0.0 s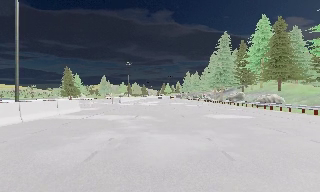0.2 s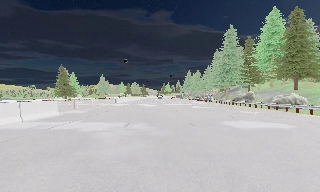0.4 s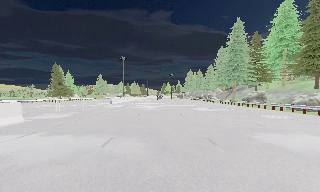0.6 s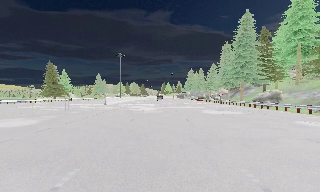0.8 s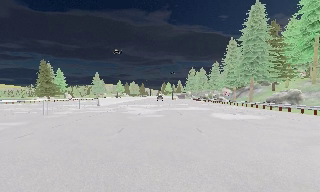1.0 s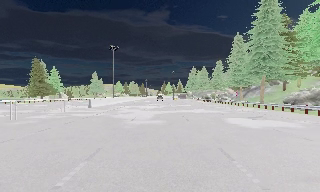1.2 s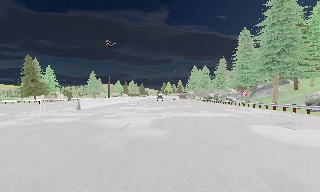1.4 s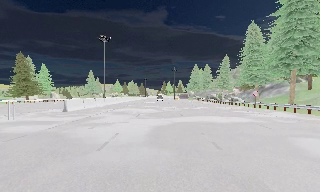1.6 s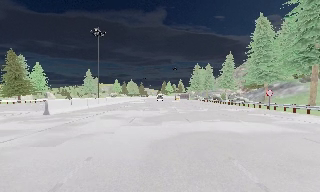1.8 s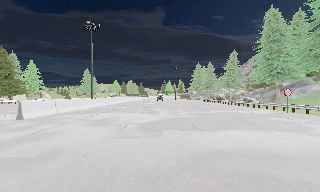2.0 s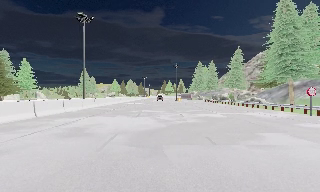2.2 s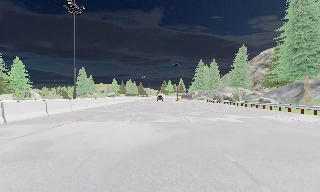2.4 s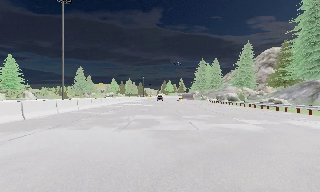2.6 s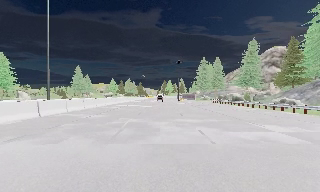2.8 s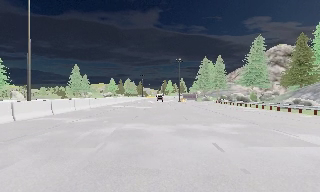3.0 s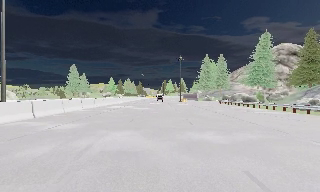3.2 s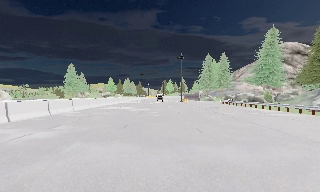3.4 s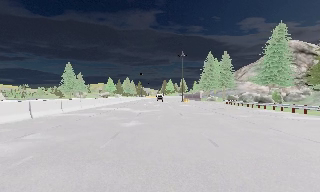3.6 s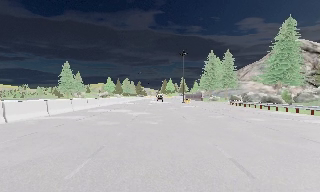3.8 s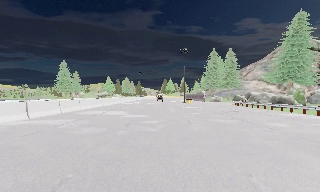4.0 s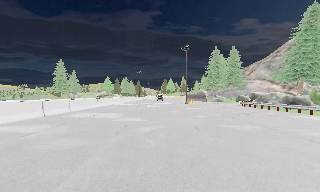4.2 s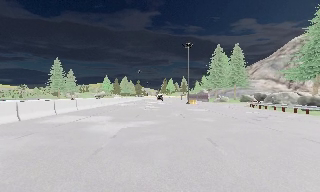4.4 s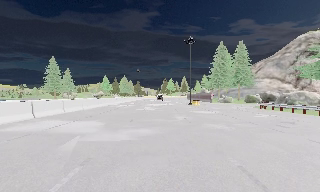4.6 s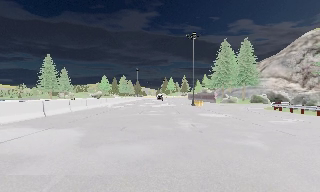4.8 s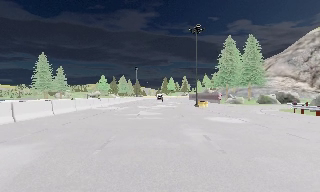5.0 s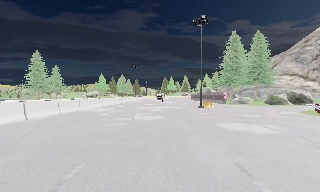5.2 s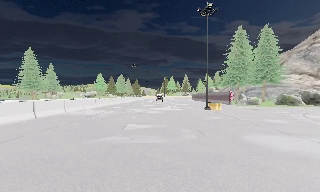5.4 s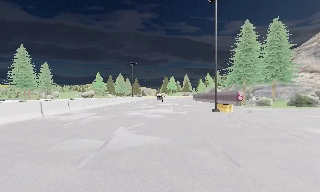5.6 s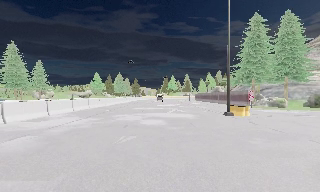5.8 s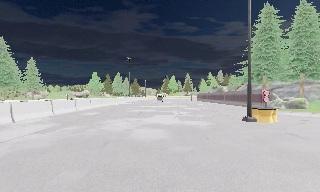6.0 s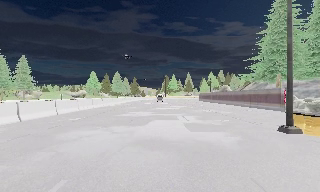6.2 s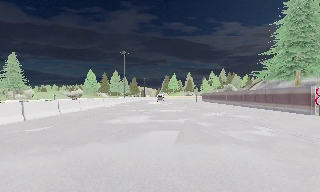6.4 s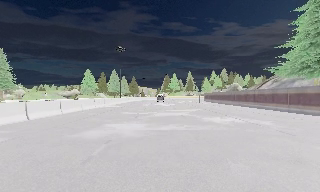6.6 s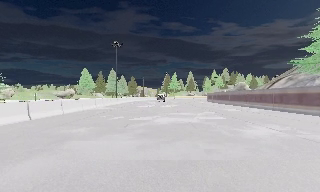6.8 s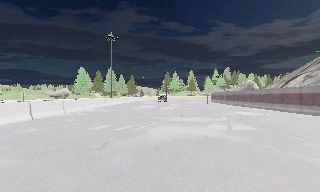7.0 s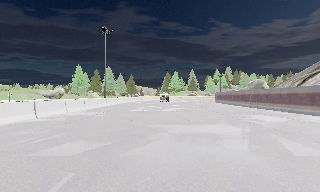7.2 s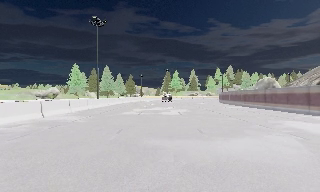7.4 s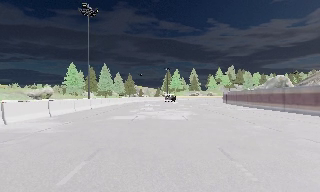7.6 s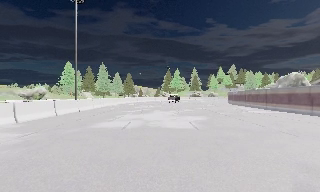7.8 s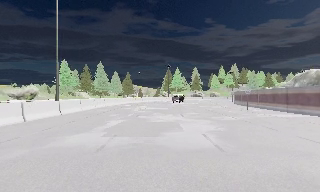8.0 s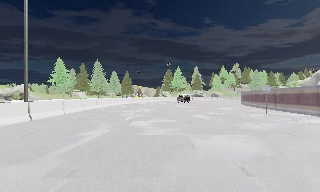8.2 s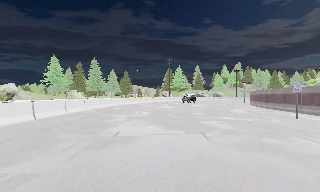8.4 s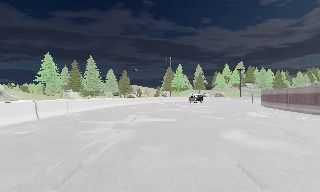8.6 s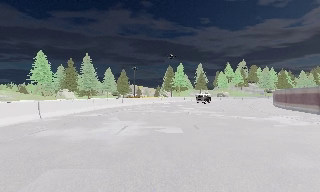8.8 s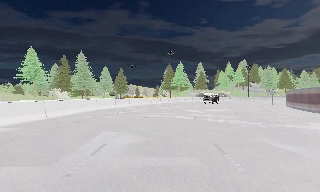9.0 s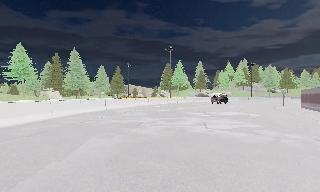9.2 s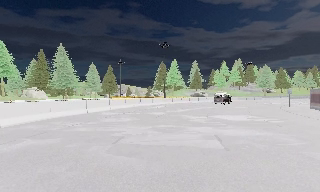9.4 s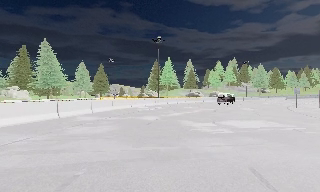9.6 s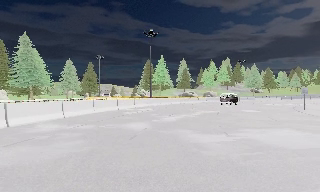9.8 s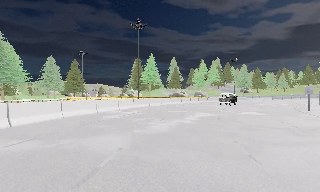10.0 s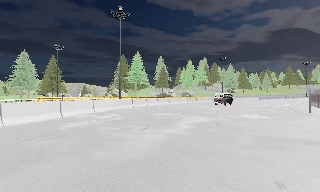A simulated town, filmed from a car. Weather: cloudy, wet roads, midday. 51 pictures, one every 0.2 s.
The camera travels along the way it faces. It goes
forward.
0.0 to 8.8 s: The camera travels forward, about 120 m, so what stands in front looms larger.
8.8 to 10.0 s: The camera pans to its right, which is clockwise from overhead, by about 15 degrees. It travels forward, about 17 m, so what stands in front looms larger.
The film runs forward here.
